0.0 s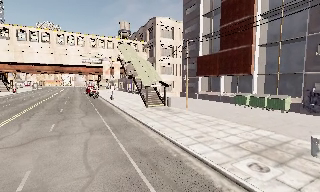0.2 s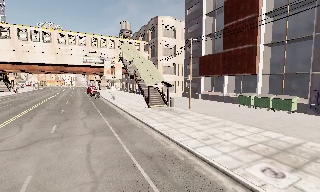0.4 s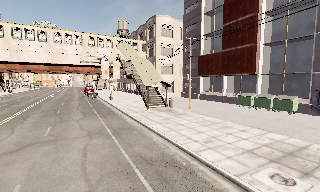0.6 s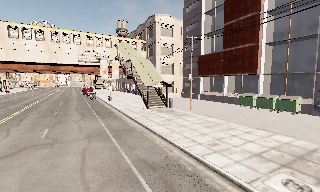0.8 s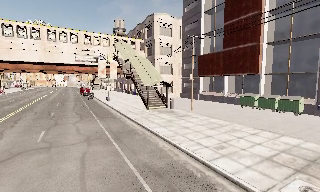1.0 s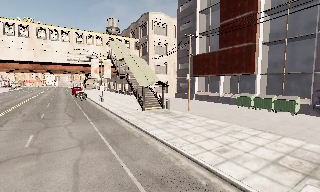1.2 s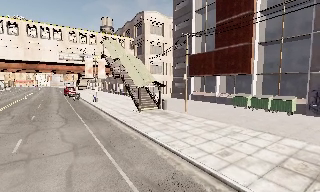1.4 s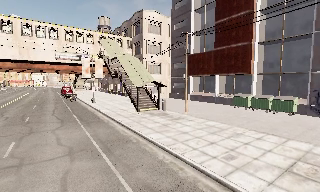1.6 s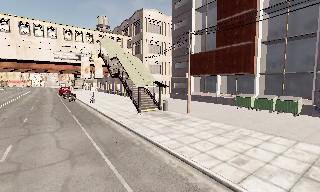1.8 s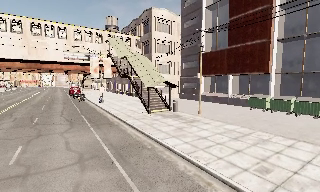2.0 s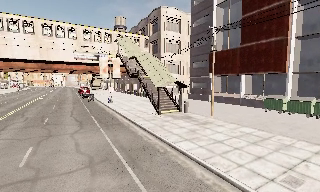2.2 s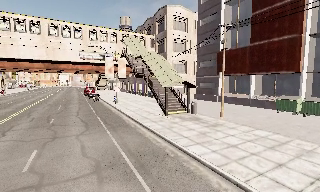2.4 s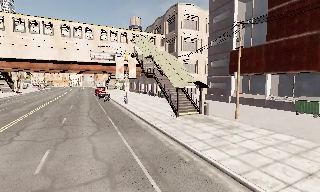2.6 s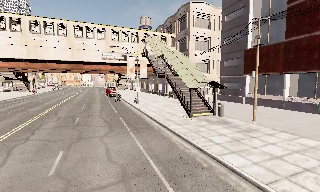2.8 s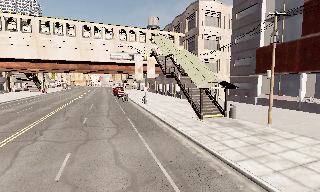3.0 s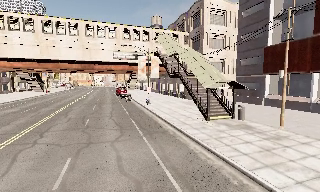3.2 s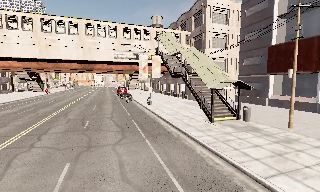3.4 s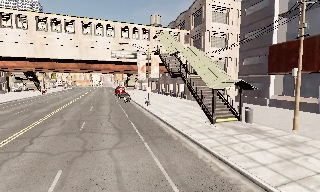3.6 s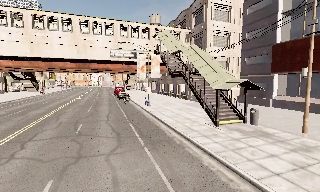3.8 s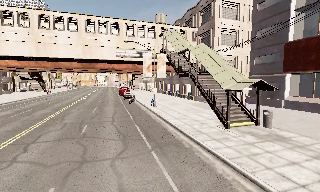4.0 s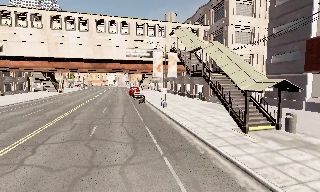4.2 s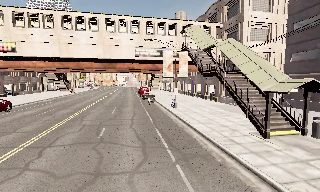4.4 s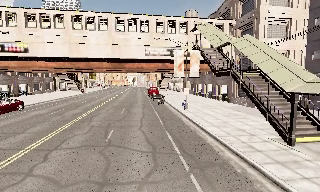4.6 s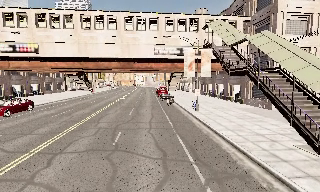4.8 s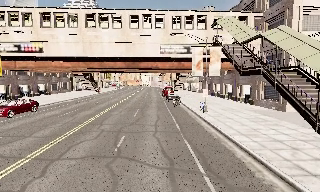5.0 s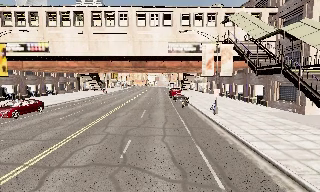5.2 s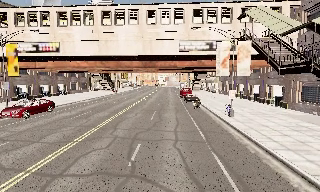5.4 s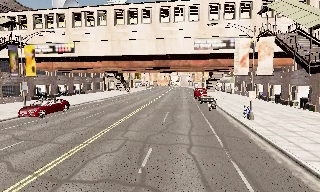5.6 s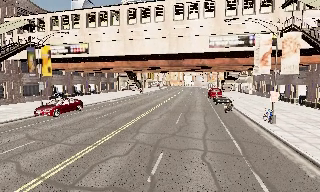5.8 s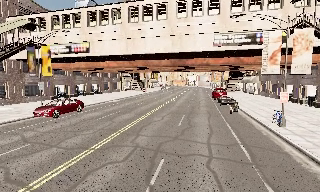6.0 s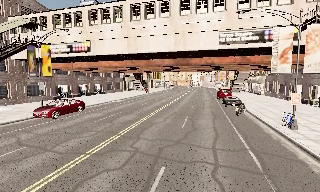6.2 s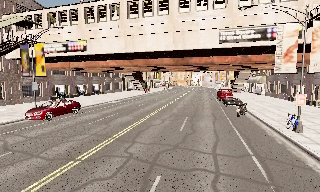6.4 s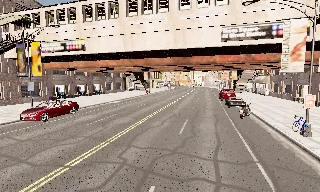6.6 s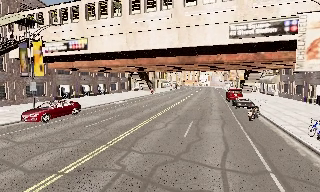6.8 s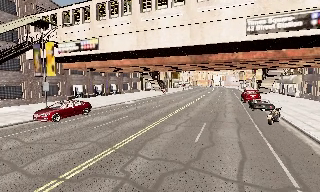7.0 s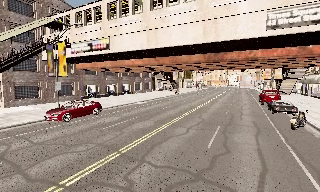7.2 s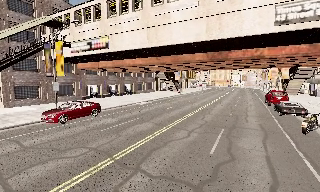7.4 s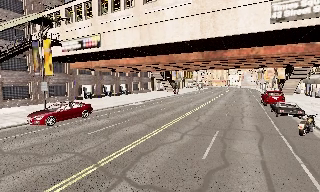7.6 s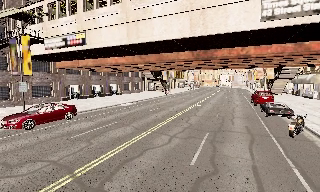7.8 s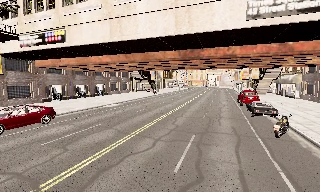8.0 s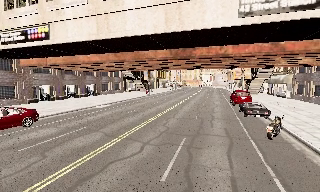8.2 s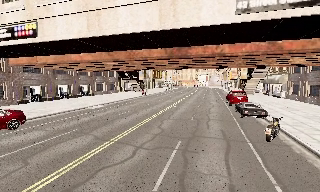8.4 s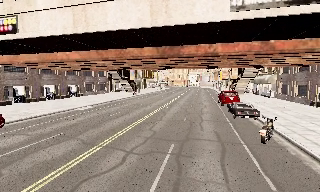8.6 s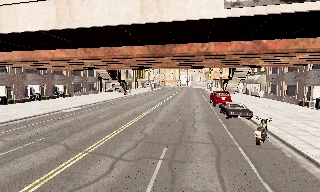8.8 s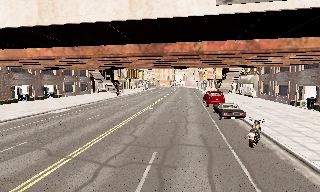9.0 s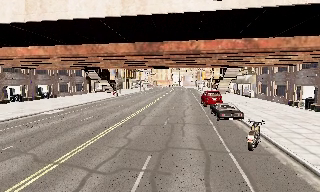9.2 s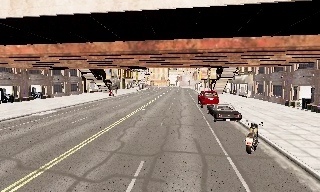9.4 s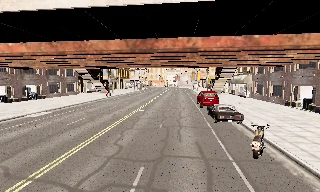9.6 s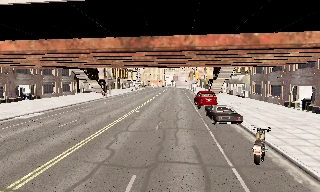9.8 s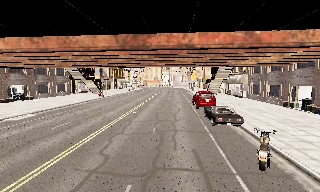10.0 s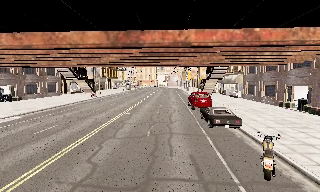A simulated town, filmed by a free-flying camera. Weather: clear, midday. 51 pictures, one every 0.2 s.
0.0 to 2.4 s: The camera travels forward and to its left, about 6 m, so what stands in front looms larger.
2.4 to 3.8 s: The camera travels forward, about 3.5 m, so what stands in front looms larger.
3.8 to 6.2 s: The camera pans to its left, which is counterclockwise from overhead, by about 35 degrees. It travels forward, about 8 m.
6.2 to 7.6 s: The camera travels forward and to its right, about 4.5 m, so what stands in front looms larger.
7.6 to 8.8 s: The scene slides to the left, as the camera pans about 15 degrees to its right. It travels forward, about 3 m, so what stands in front looms larger.
8.8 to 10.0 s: The camera travels forward, about 3 m, so what stands in front looms larger.
The film runs forward here.
